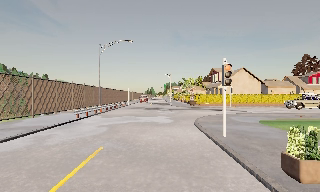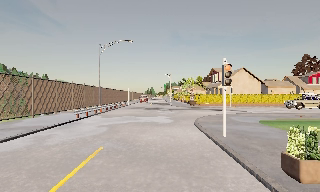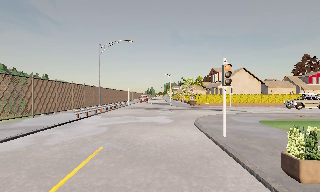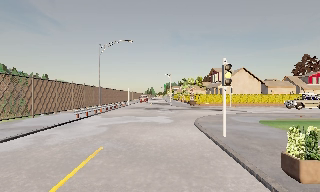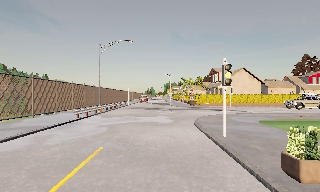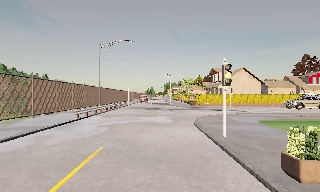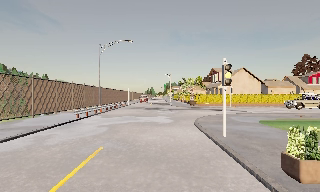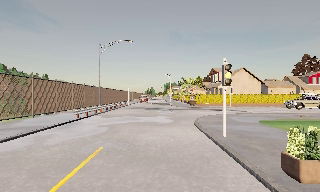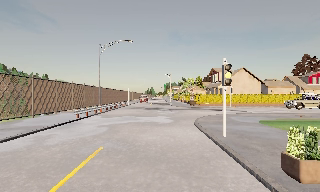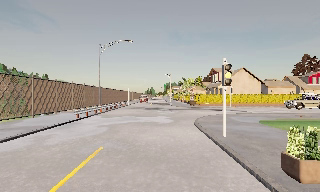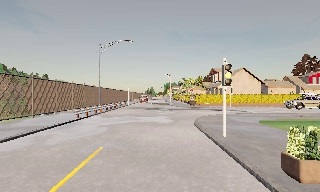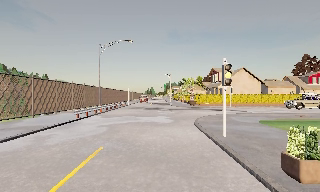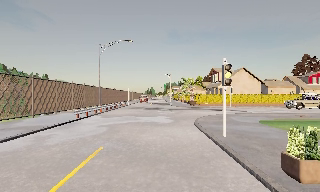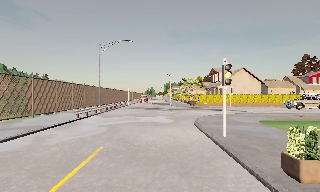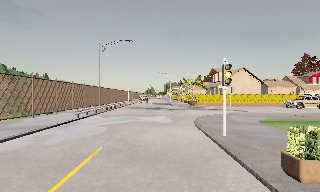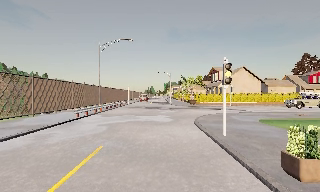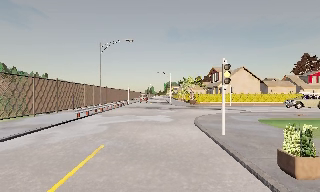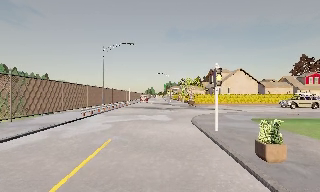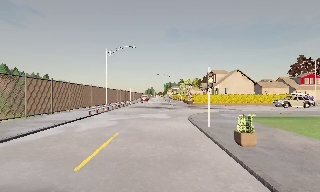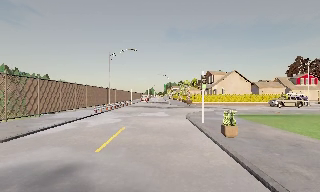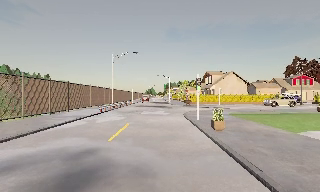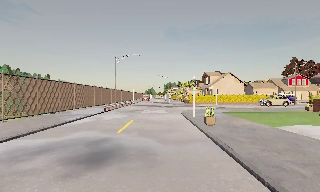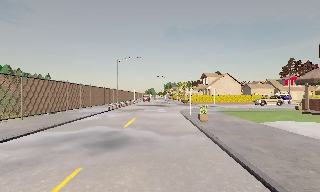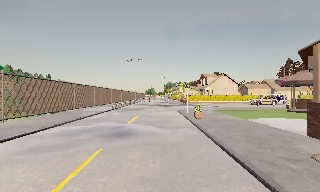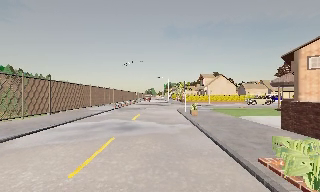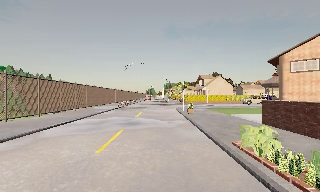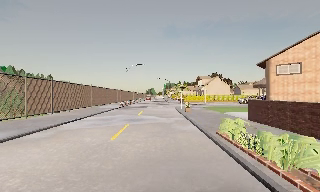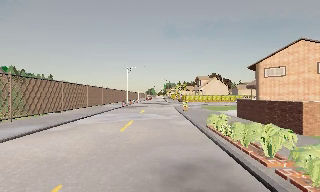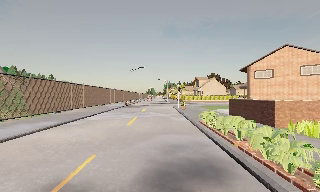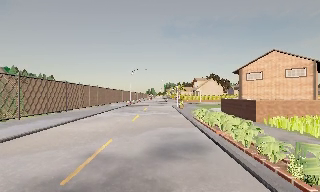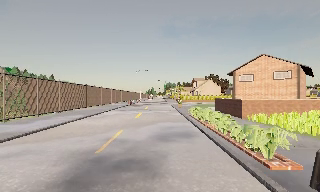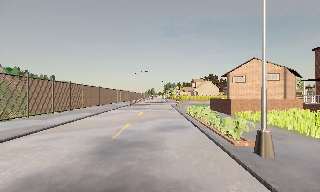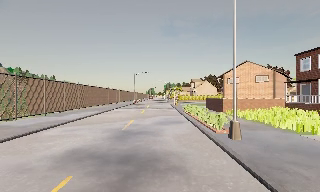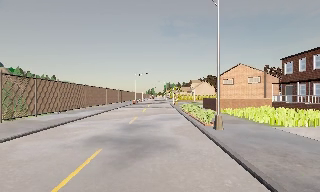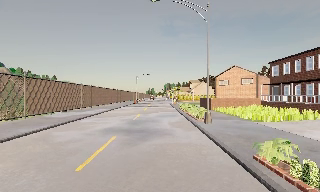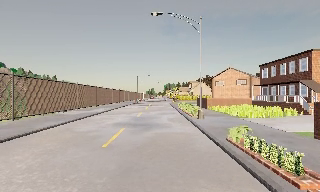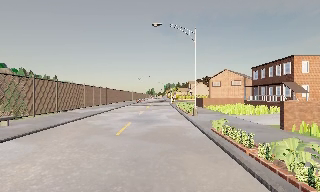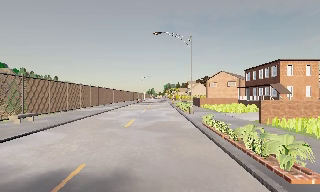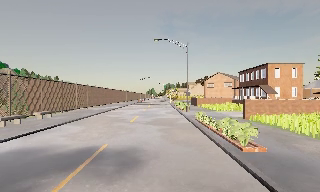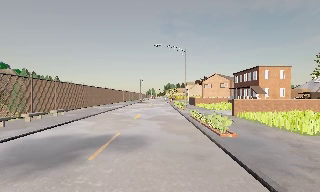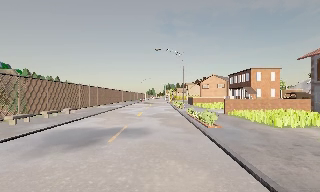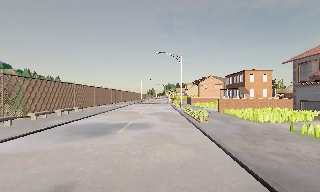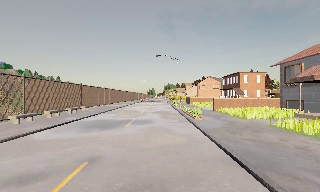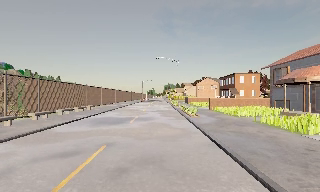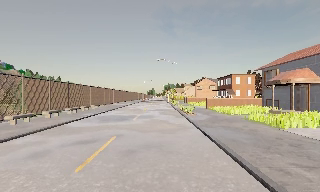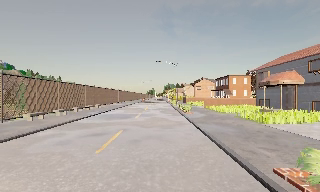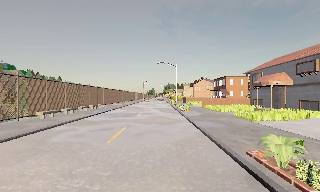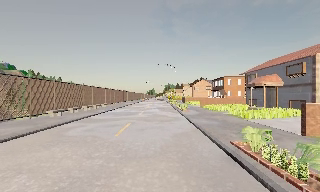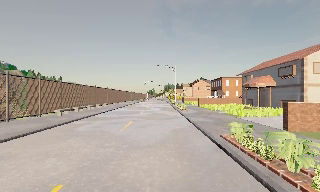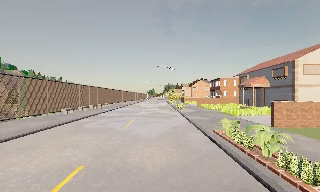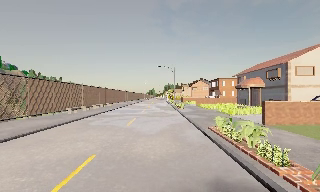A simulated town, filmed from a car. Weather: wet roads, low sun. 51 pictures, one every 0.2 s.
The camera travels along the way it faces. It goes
backward.
0.0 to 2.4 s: The camera keeps its place and its aim.
2.4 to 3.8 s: The camera travels backward, about 3.5 m, so what stands in front gets smaller. It gains speed.
3.8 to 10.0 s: The camera travels backward, about 45 m, so what stands in front gets smaller.
The film runs backward here.
